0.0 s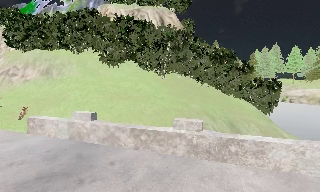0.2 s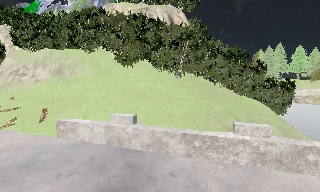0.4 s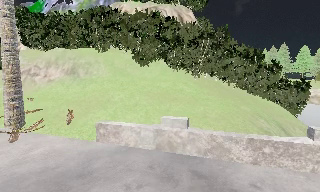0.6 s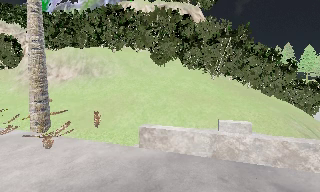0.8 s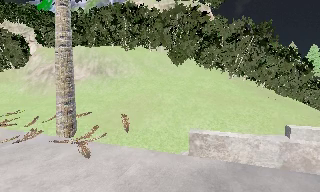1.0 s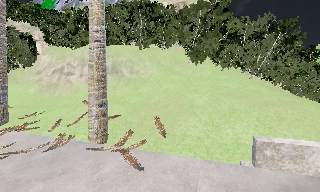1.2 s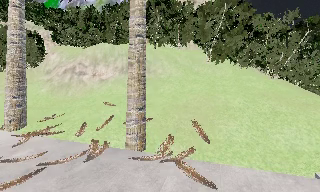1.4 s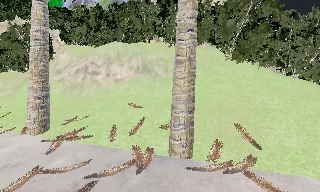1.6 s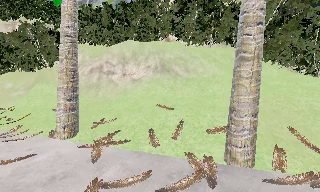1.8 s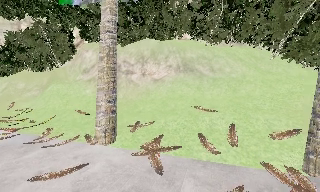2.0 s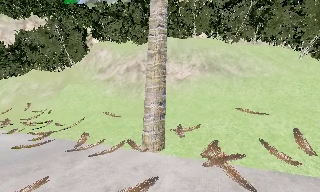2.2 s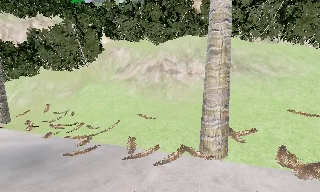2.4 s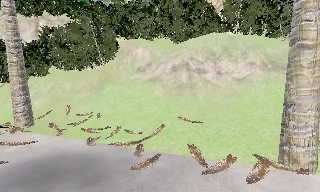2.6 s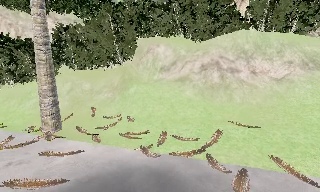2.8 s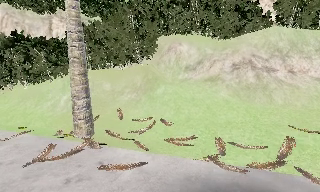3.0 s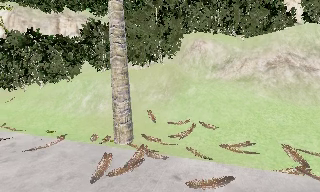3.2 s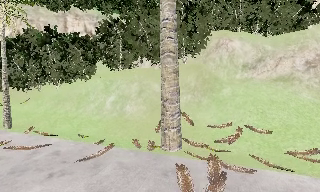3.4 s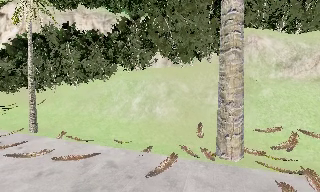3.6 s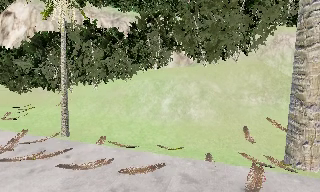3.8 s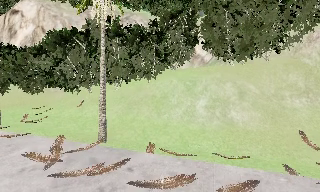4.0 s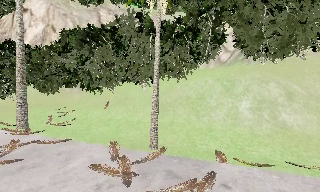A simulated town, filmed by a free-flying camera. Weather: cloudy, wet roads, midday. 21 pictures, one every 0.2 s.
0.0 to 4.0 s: The camera travels to its left, about 40 m, so close, fixed things drift to the right.
The film runs forward here.
